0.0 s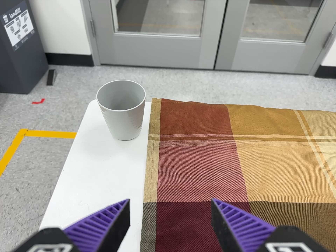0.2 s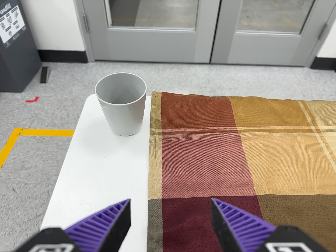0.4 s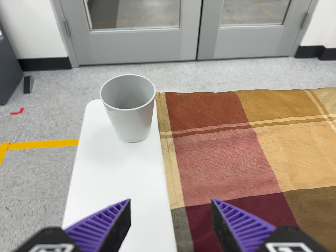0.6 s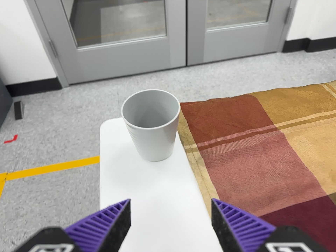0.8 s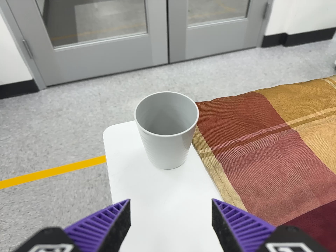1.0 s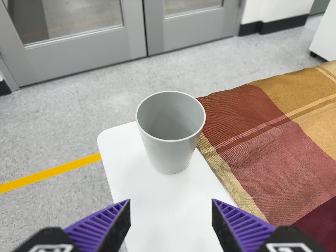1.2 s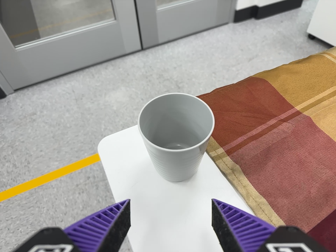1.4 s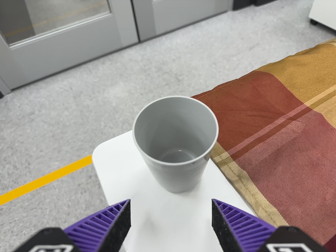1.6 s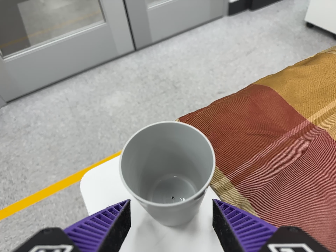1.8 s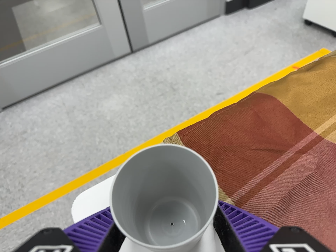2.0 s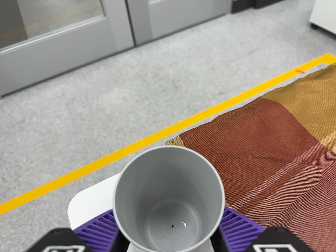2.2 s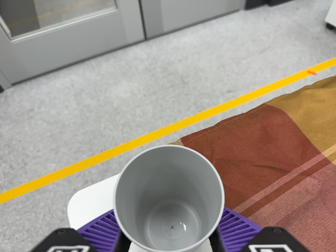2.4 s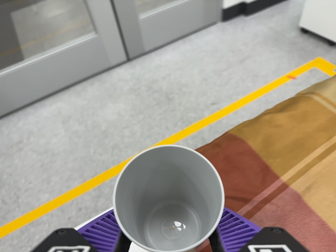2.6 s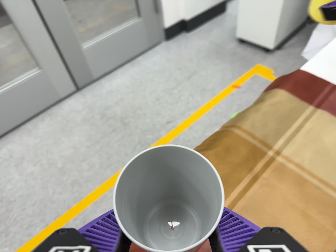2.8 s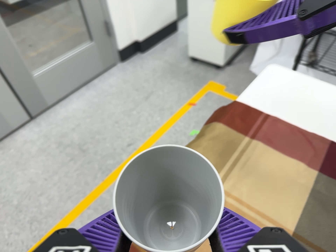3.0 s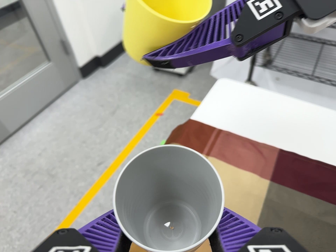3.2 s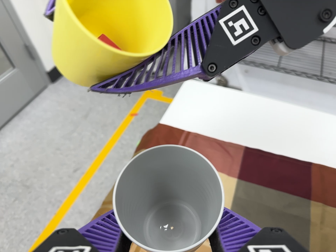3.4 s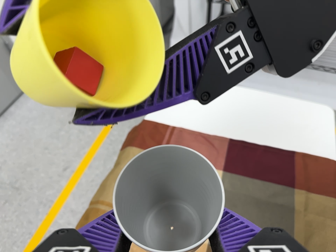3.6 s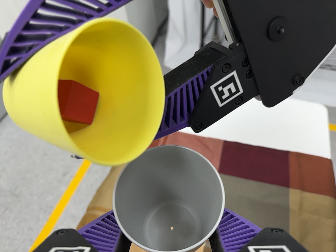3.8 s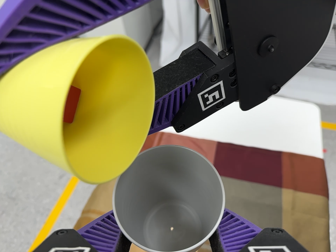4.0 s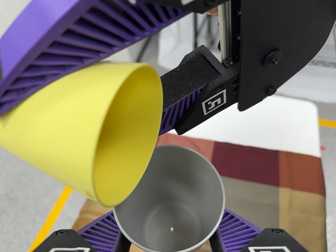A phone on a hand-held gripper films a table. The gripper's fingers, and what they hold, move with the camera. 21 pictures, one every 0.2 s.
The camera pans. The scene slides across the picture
to the left.
The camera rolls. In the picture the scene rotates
counterclockwise.
0.0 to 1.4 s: The camera pans to its right by about 15 degrees. It travels to its left and forward, about 24 cm. It rolls about its line of sight by about 25 degrees, and the scene rotates counterclockwise.
1.4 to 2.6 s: The camera travels toward the top of its view and to its right, about 18 cm, so close, fixed things drift downward. It rolls about its line of sight by about 10 degrees, and the scene rotates counterclockwise.
2.6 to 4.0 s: The camera swings to its right by about 20 degrees, and the scene slides to the left. It travels to its right and toward the top of its view, about 18 cm, so close, fixed things drift to the left. It rolls about its line of sight by about 25 degrees, and the scene rotates counterclockwise.
The film runs forward here.
